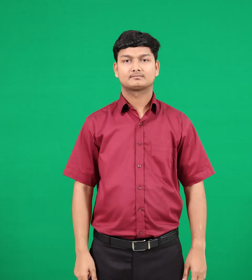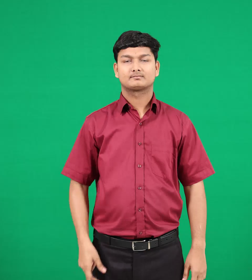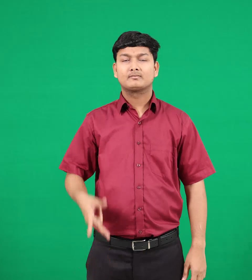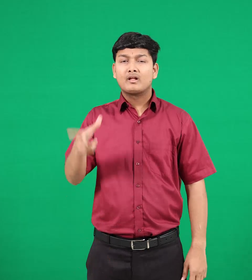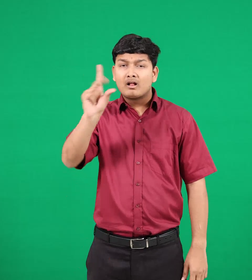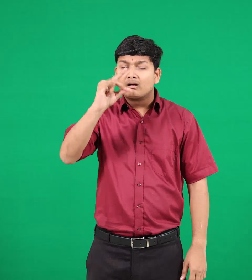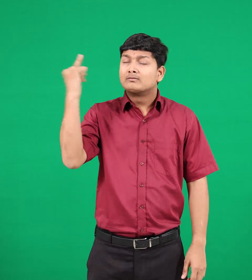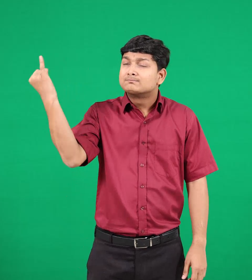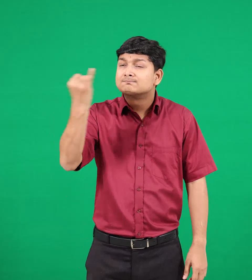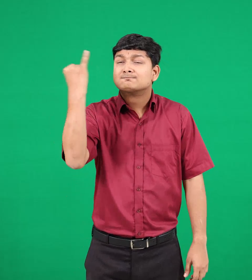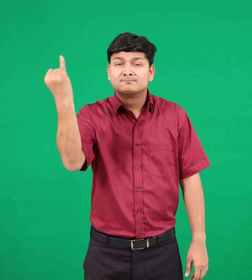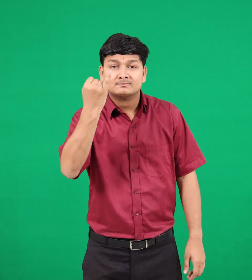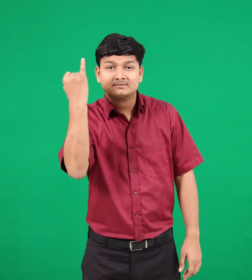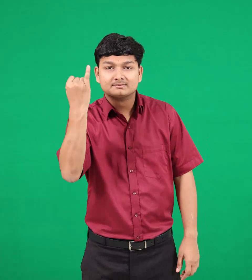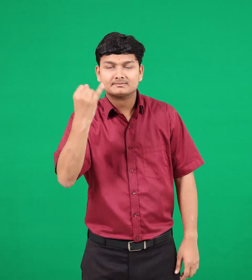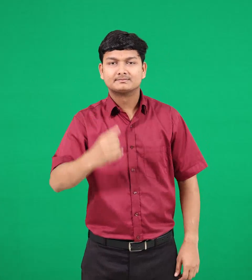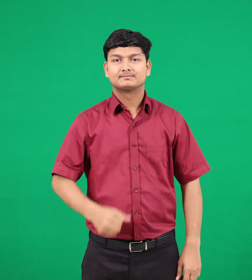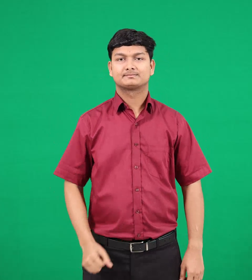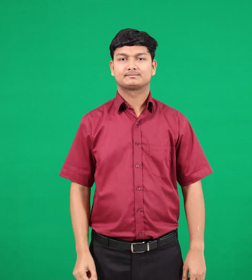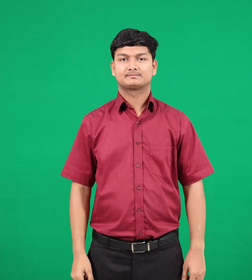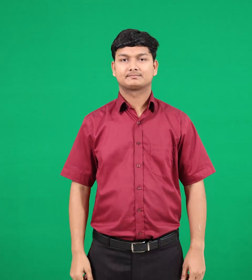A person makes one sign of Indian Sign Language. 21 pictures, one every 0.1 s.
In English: refind hold
